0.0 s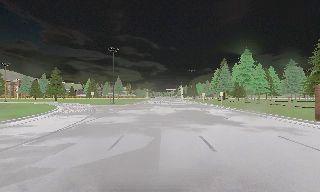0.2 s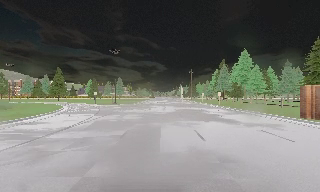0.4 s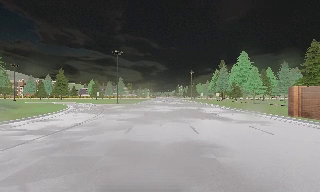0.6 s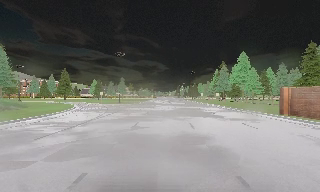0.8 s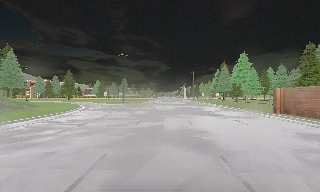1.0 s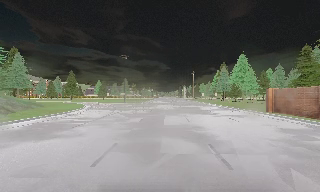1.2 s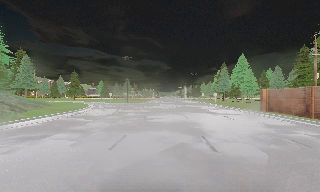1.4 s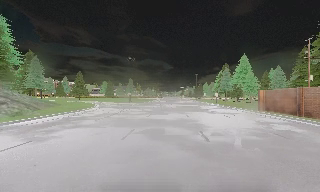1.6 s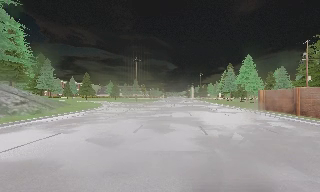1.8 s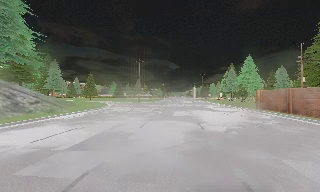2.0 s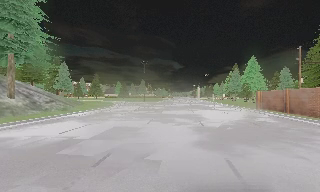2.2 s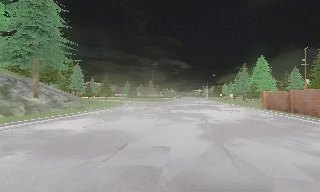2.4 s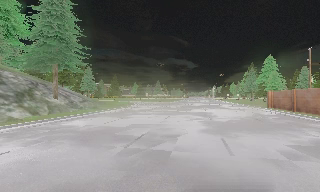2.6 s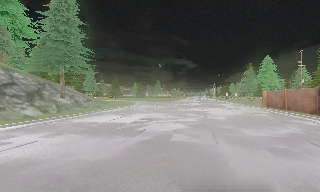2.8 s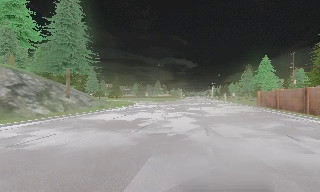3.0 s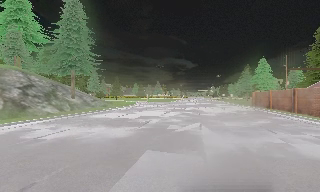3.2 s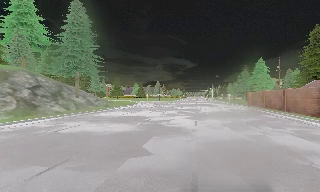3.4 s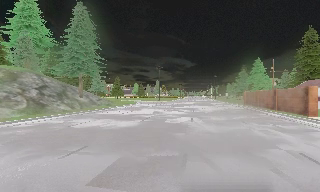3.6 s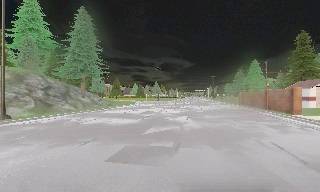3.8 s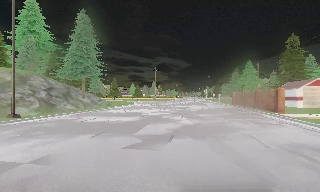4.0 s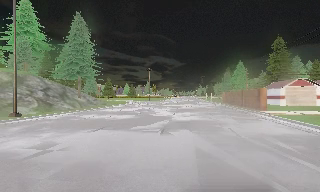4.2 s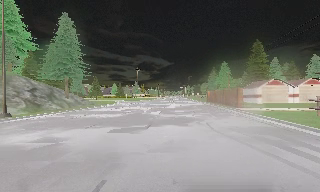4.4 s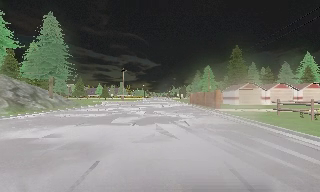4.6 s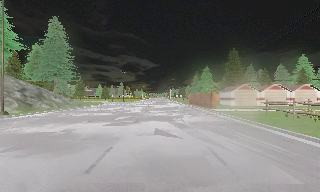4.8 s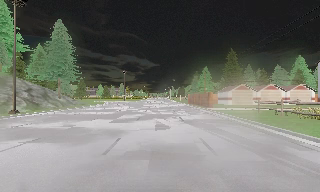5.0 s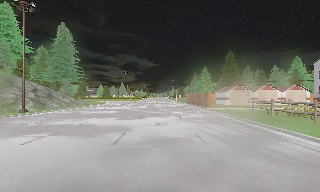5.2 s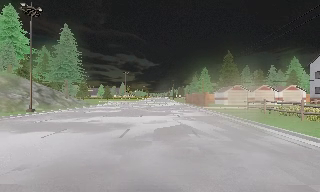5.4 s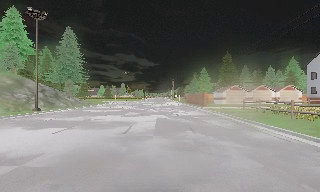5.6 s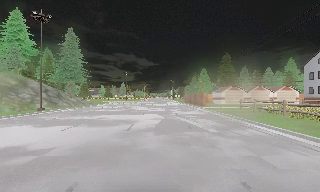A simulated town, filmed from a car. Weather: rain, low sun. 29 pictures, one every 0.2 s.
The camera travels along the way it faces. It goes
backward.
0.0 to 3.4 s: The camera swings to its left by about 10 degrees, and the scene slides to the right. It travels backward, about 20 m, so what stands in front gets smaller.
3.4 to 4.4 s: The scene slides to the left, as the camera pans about 15 degrees to its right. It travels backward, about 6 m, so what stands in front gets smaller.
4.4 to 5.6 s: The camera travels backward, about 6 m, so what stands in front gets smaller. It loses speed.
The film runs backward here.
